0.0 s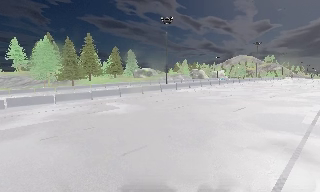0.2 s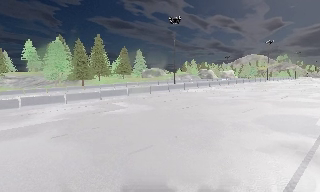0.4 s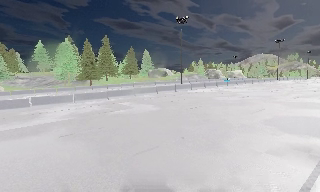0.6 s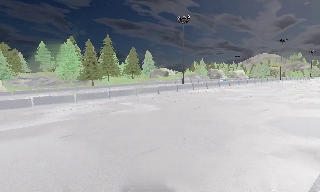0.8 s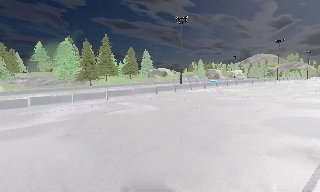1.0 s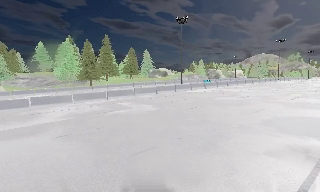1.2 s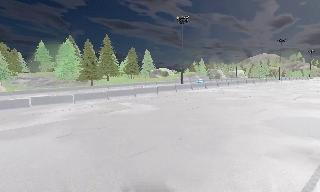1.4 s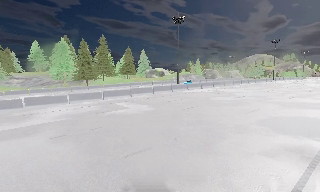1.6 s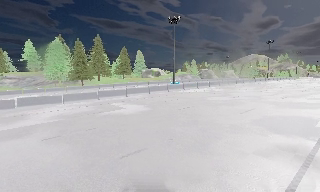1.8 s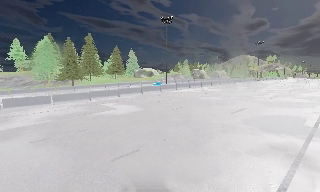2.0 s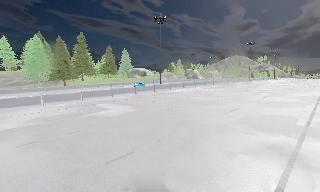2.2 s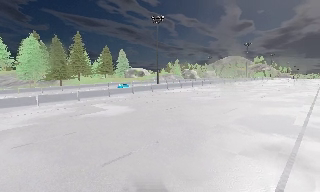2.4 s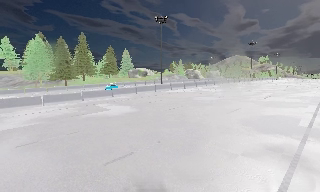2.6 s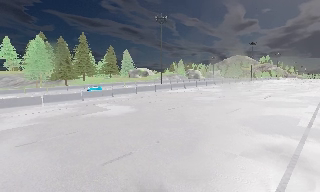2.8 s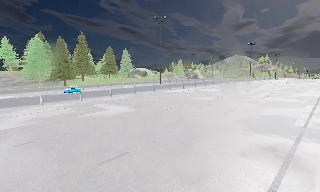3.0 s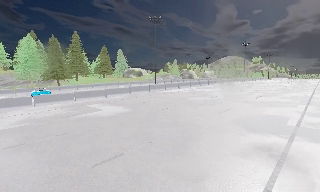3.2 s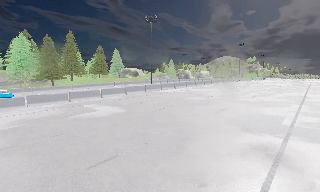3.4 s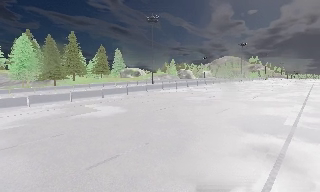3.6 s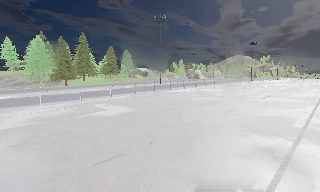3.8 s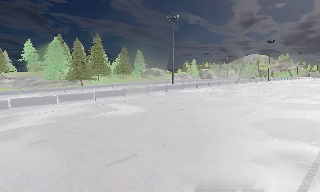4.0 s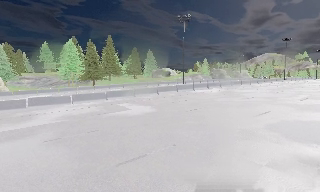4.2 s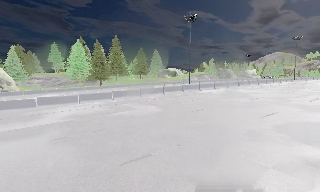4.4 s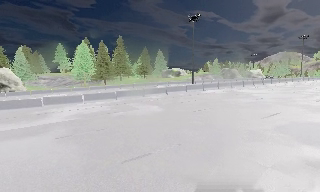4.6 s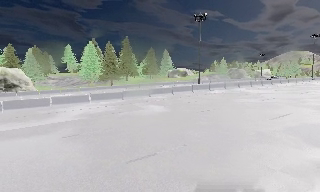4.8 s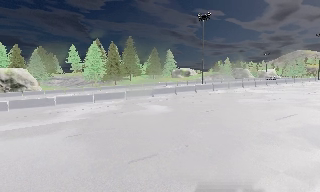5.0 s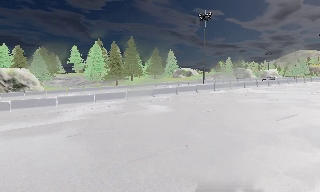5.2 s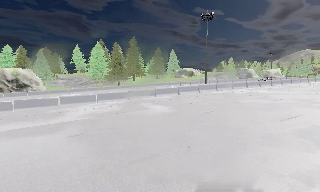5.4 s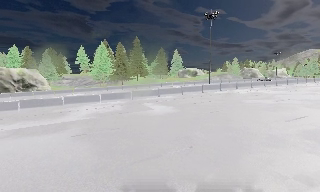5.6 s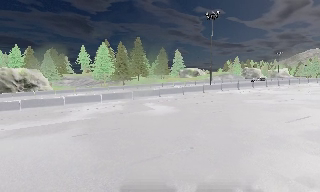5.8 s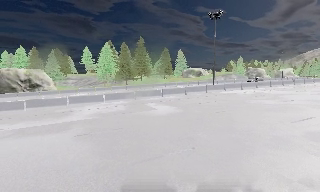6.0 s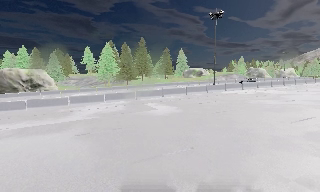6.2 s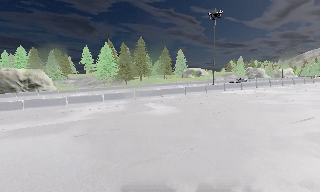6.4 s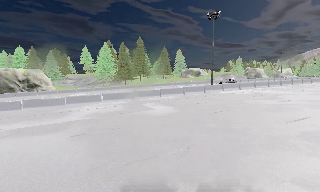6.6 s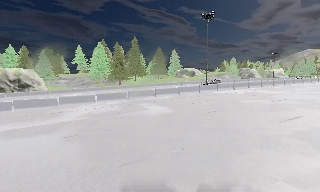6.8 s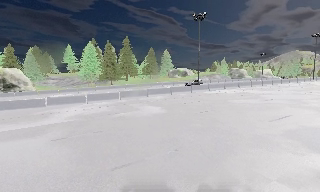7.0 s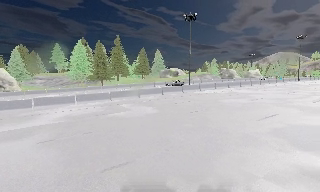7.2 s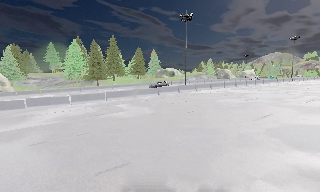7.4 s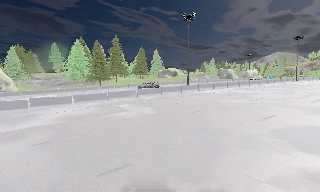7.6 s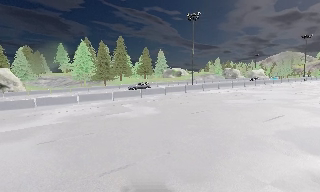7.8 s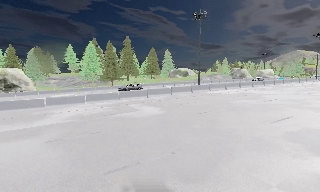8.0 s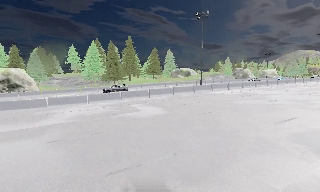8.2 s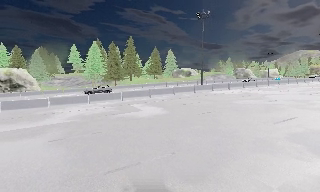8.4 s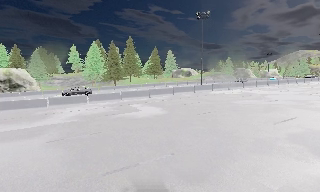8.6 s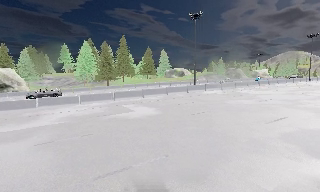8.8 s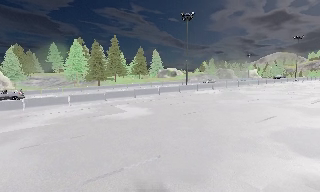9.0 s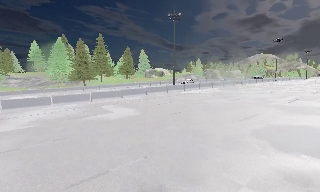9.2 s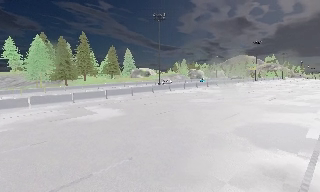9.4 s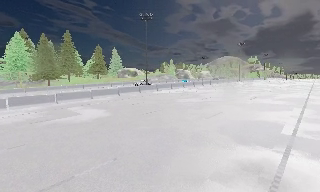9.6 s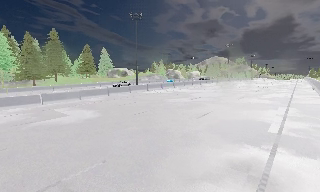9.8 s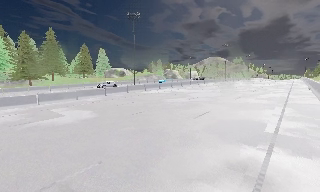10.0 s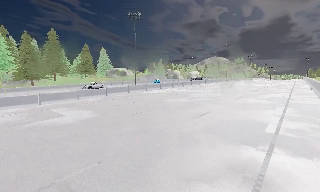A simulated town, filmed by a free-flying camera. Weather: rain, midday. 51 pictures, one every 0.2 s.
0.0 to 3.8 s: The camera travels forward and to its right, about 1 m, so what stands in front looms larger.
3.8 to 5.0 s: The camera swings to its left by about 10 degrees, and the scene slides to the right.
5.0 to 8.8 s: The camera travels forward and to its right, about 1 m, so what stands in front looms larger.
8.8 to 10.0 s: The scene slides to the left, as the camera pans about 15 degrees to its right.
The film runs forward here.
